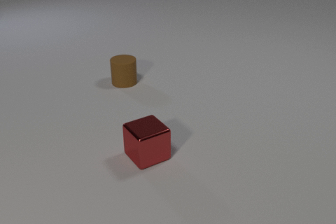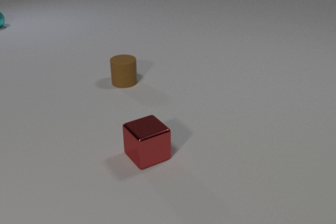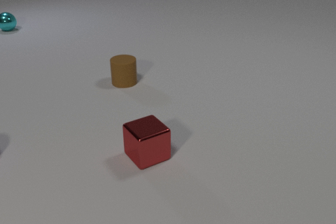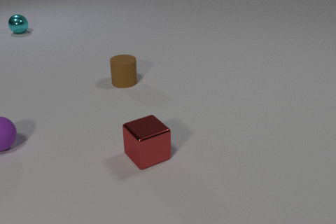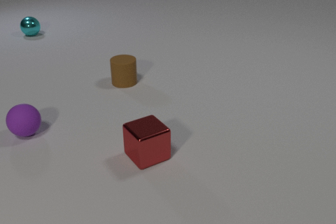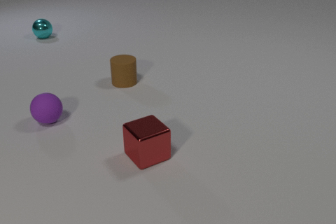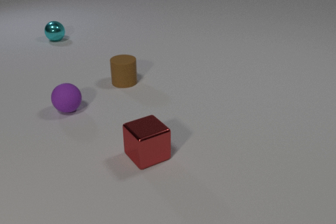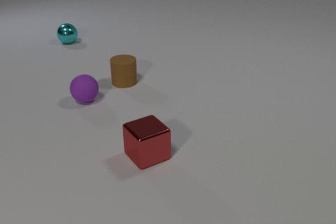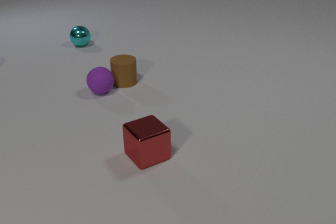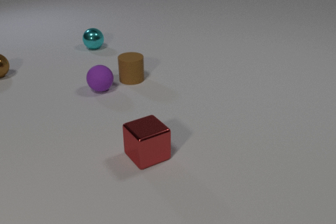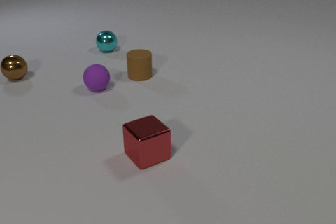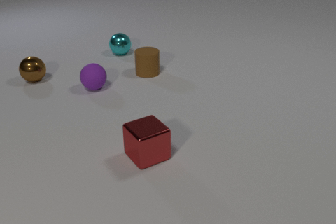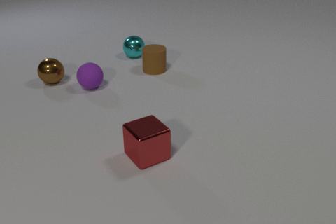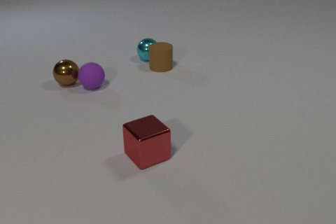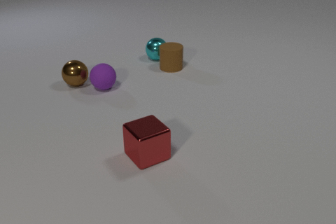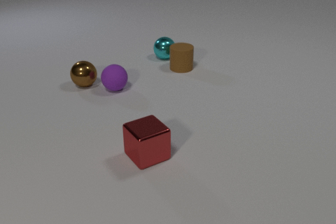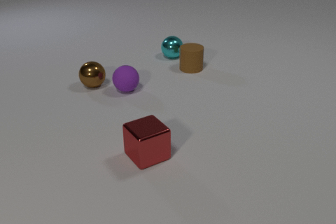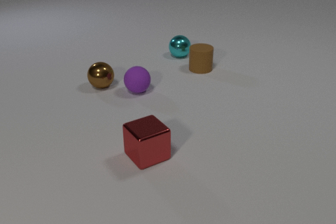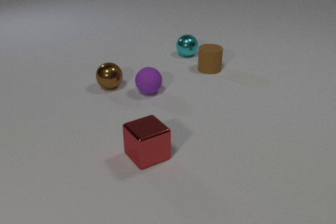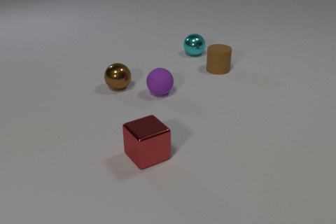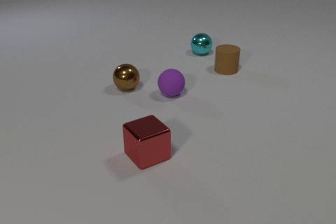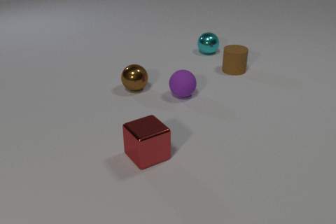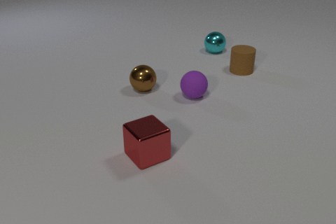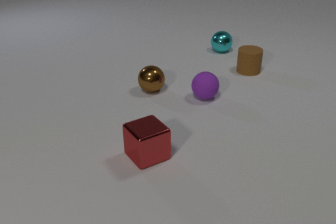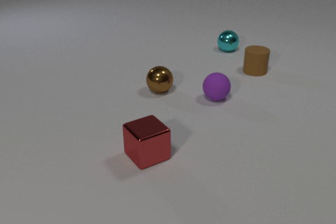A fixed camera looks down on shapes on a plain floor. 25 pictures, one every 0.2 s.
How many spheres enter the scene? 3.
How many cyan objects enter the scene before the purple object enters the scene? 1.
Are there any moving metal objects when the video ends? yes.
0.0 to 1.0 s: The purple rubber sphere comes in at the left edge, rolls to the right and away from the camera. The cyan metal sphere comes in at the left edge, rolls toward the camera and to the right.
1.0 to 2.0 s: The purple rubber sphere rolls away from the camera and to the right. The brown rubber cylinder slides to the right and away from the camera. The brown metal sphere comes in at the left edge, rolls to the right and toward the camera. The cyan metal sphere rolls to the right and toward the camera. The purple rubber sphere and the brown rubber cylinder collide.
2.0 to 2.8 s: The purple rubber sphere rolls to the right. The brown rubber cylinder slides to the right and away from the camera. The brown metal sphere rolls to the right and toward the camera. The cyan metal sphere rolls to the right and toward the camera. The purple rubber sphere and the brown metal sphere collide. The brown rubber cylinder and the cyan metal sphere collide.
2.8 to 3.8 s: The purple rubber sphere rolls to the right. The brown rubber cylinder slides to the right. The brown metal sphere rolls to the right. The cyan metal sphere rolls to the right.
3.8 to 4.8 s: The purple rubber sphere rolls to the right. The brown rubber cylinder slides to the right. The brown metal sphere rolls to the right. The cyan metal sphere rolls to the right and away from the camera.
